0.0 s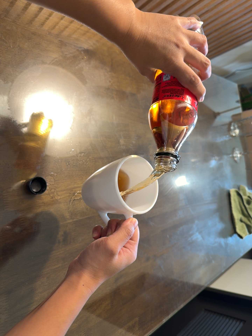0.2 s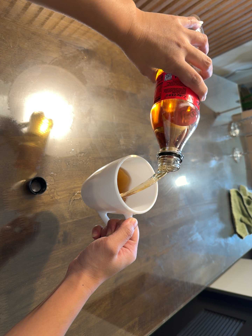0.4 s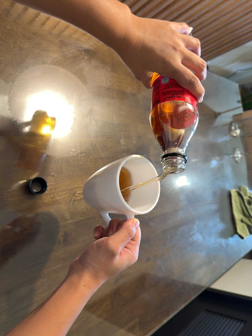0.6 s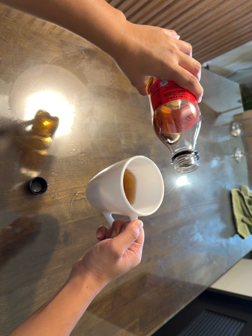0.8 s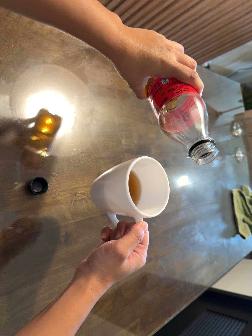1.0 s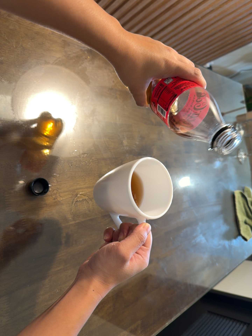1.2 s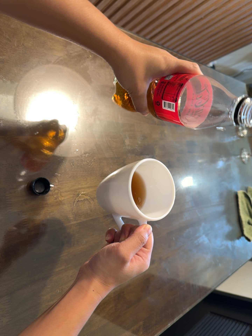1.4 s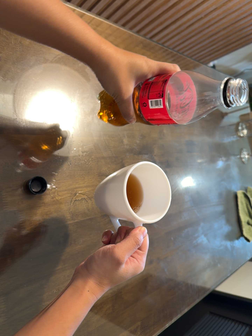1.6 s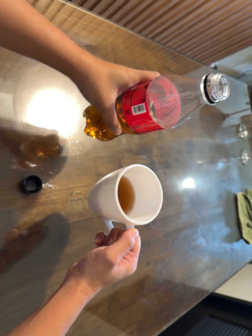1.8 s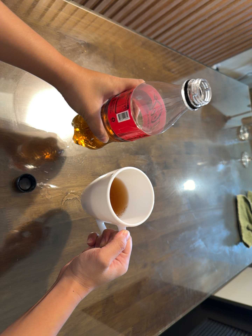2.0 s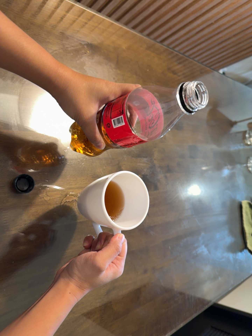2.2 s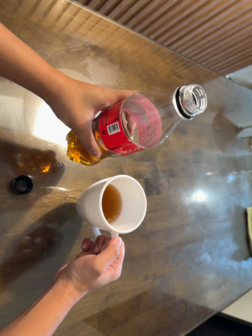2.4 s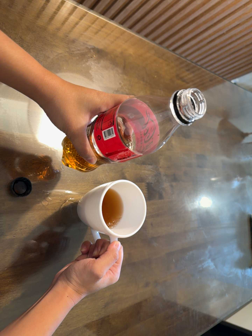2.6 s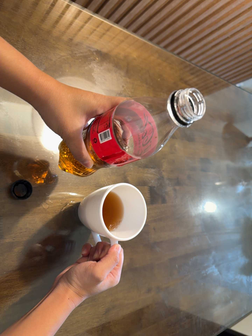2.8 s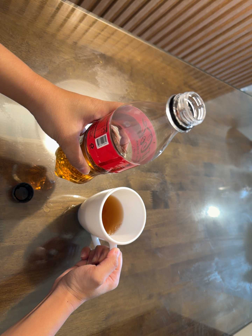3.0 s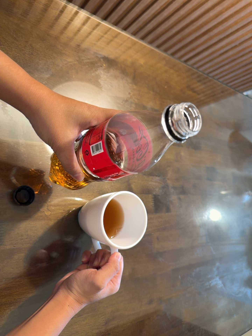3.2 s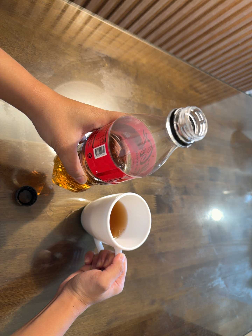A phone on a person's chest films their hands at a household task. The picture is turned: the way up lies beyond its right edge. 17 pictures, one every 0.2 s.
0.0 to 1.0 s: The camera keeps its place and its aim.
1.0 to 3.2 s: The camera travels forward, about 8 cm, so what stands in front looms larger.
The film runs forward here.
